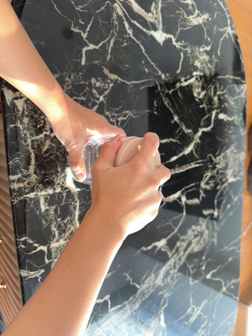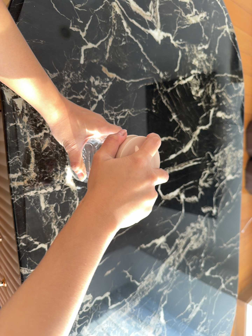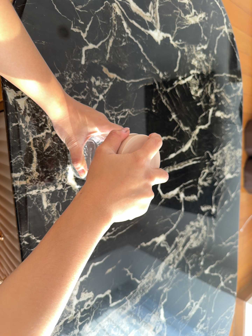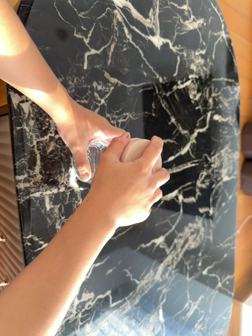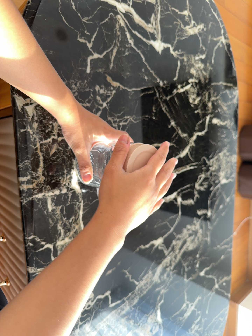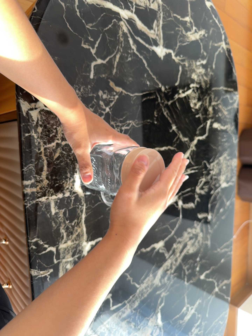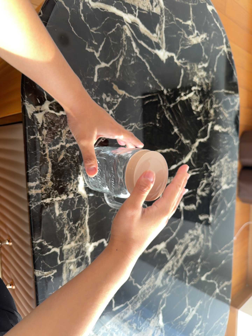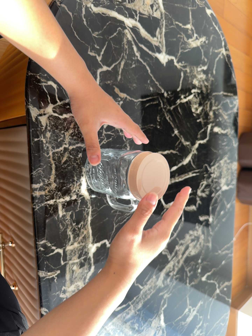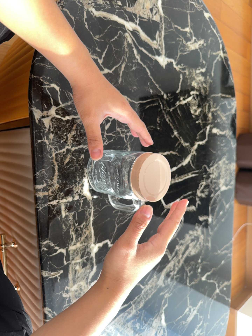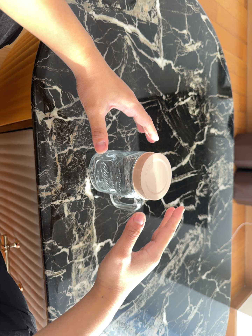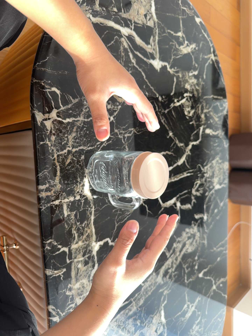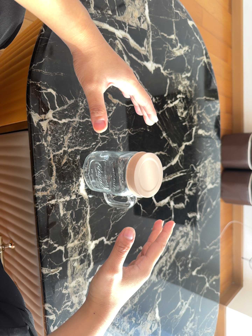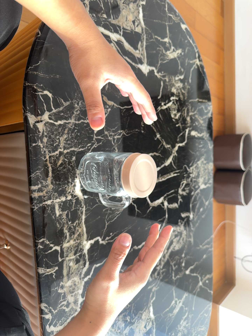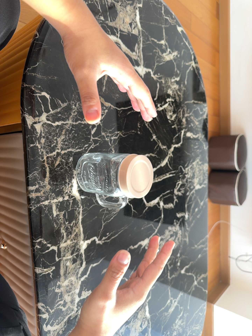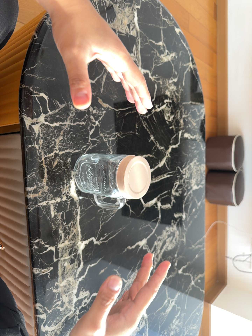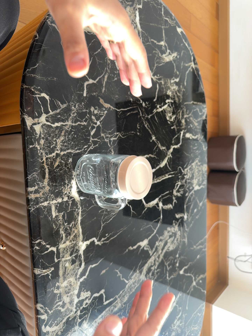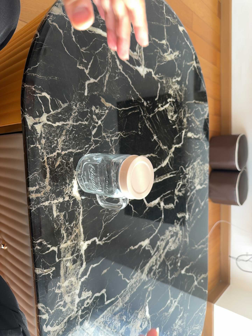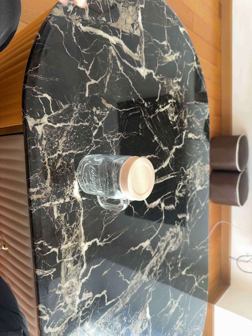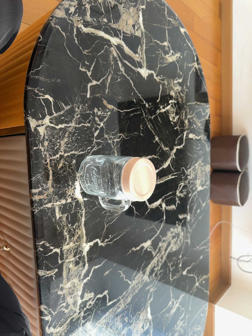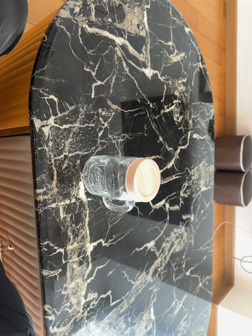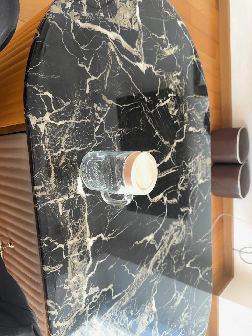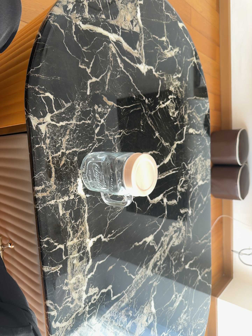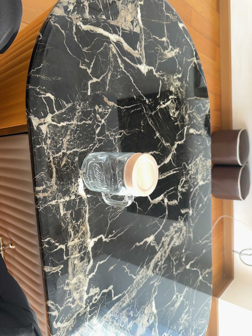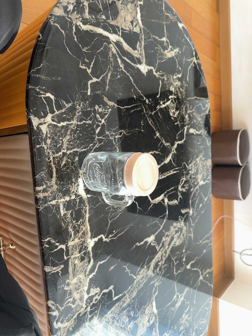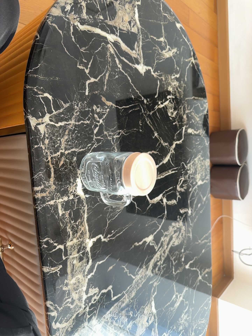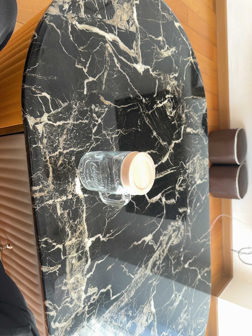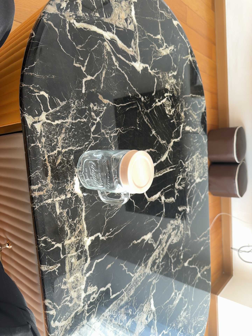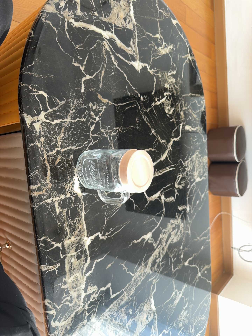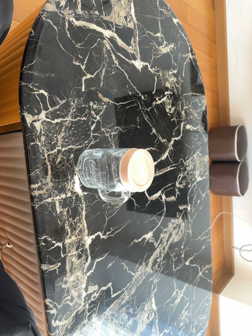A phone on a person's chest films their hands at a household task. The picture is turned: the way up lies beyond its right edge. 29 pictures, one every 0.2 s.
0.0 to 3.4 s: The camera travels backward and to its left, about 10 cm, so what stands in front gets smaller.
3.4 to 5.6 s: The camera shifts only a little, or ends up much as it began.
The film runs forward here.
